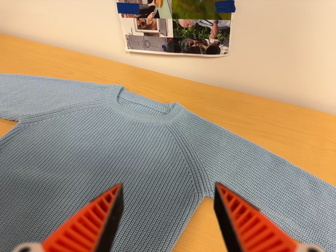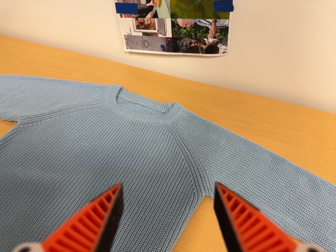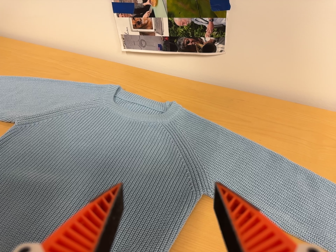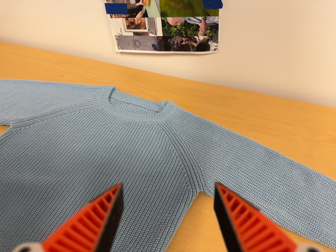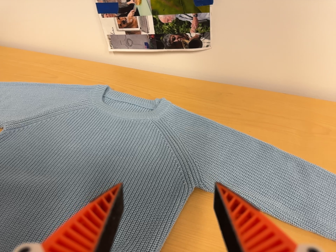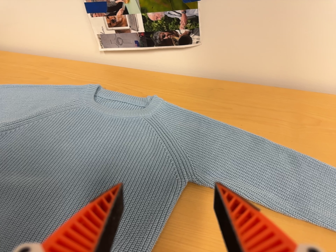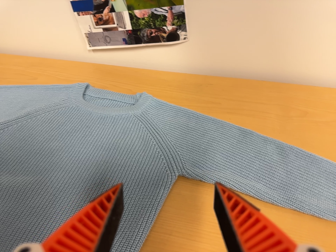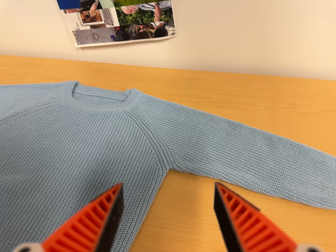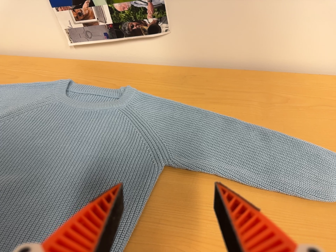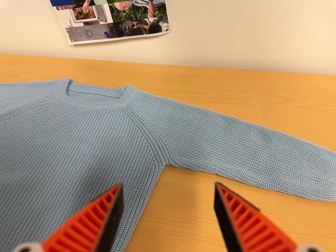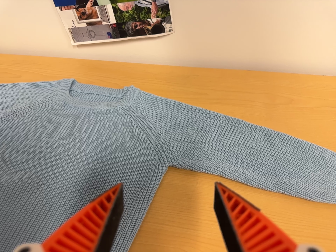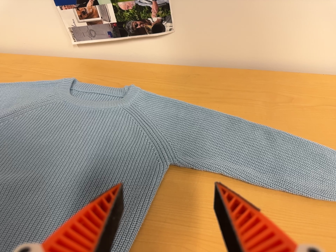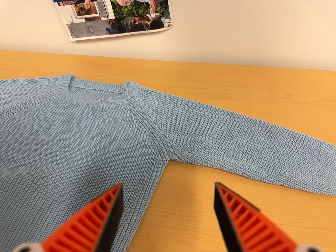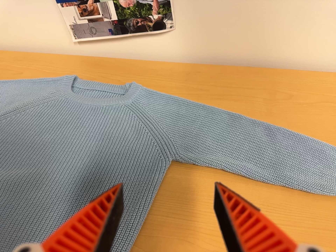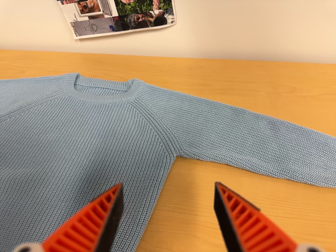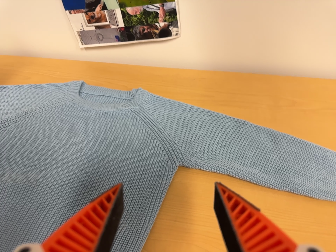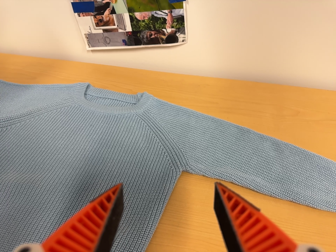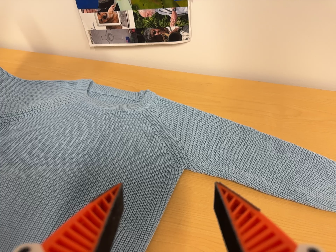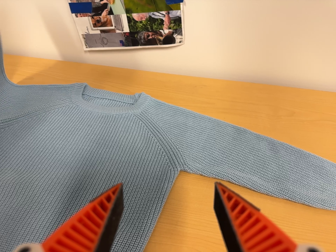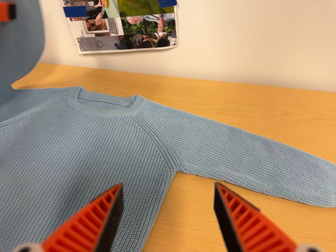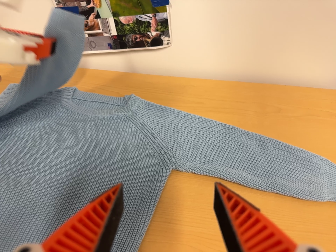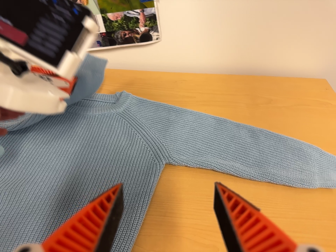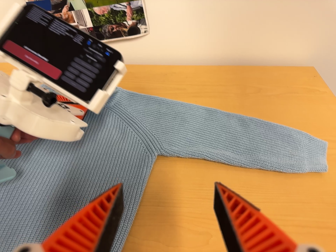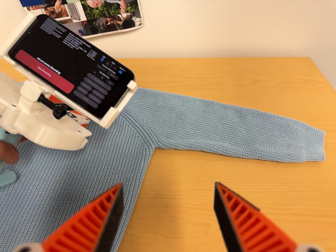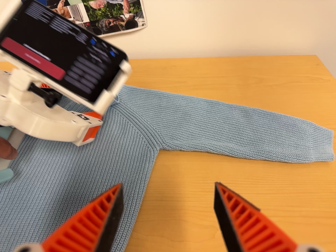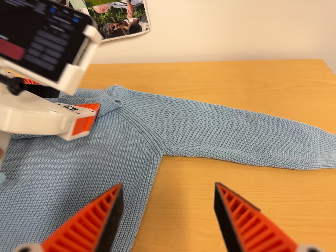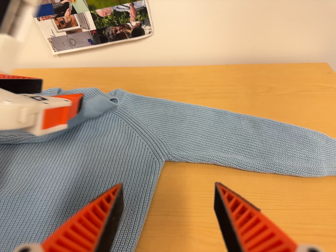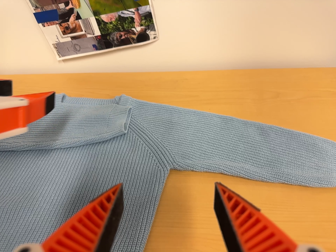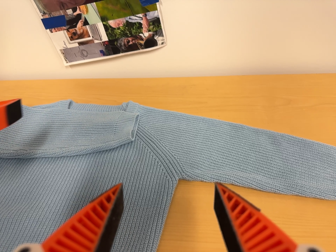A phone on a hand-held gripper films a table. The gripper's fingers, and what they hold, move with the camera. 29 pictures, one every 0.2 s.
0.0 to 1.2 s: The camera rolls about its line of sight by about 10 degrees, and the scene rotates counterclockwise.
1.2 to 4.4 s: The camera shifts only a little, or ends up much as it began.
4.4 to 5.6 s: The camera travels forward, about 5 cm, so what stands in front looms larger.
The film runs forward here.
